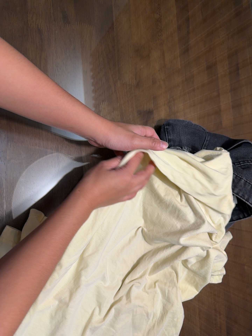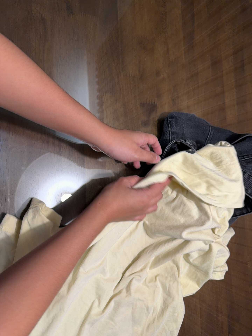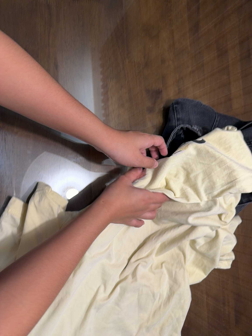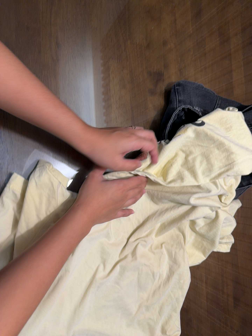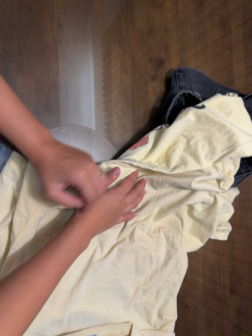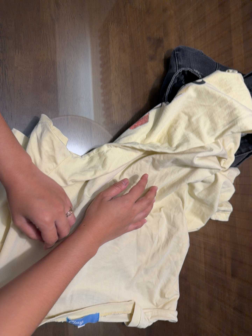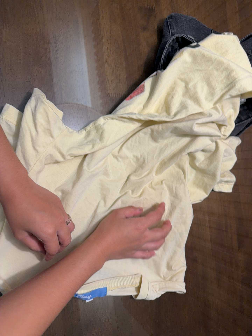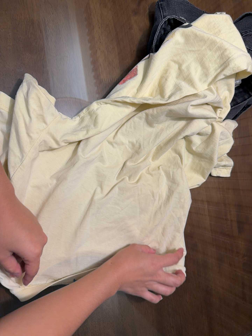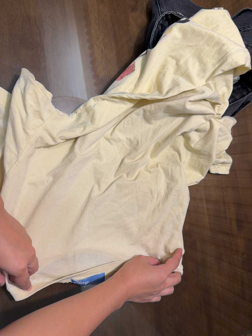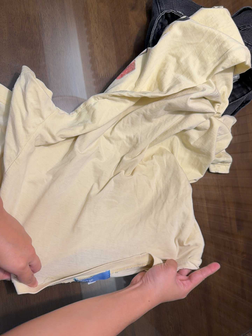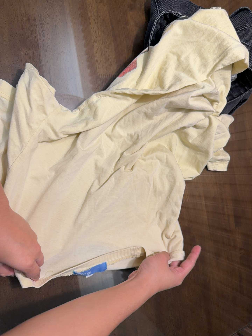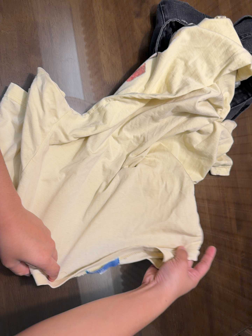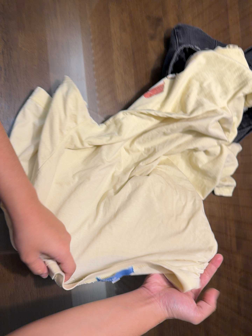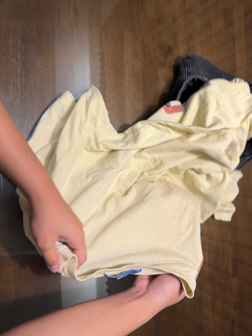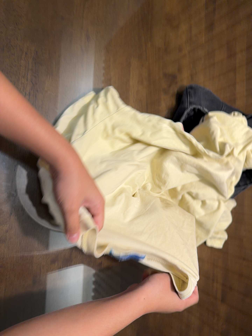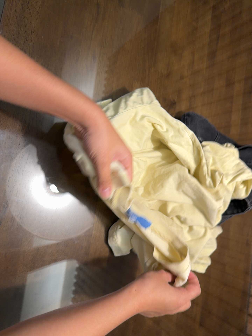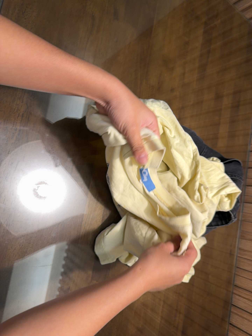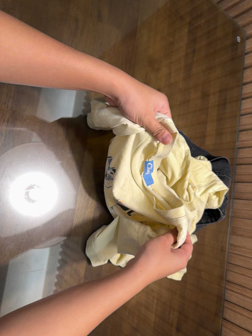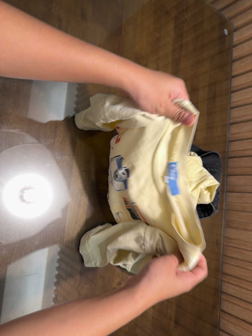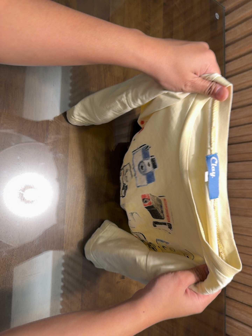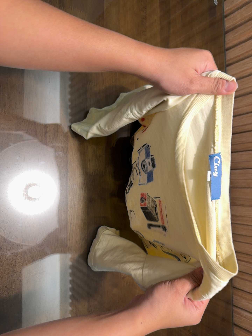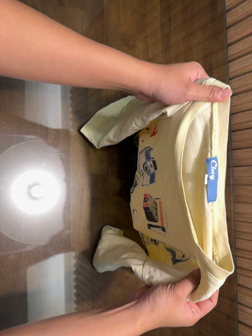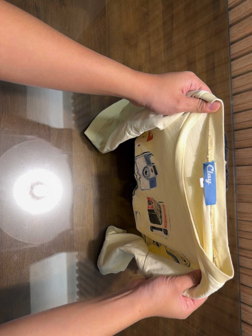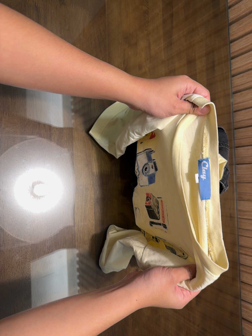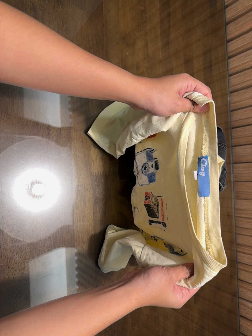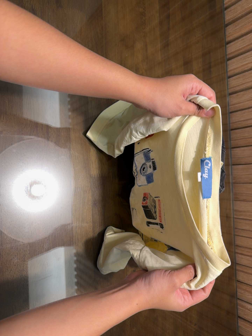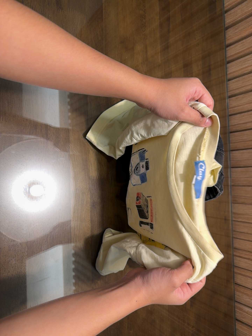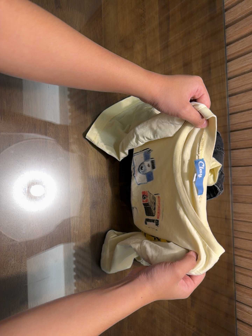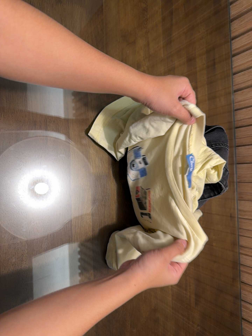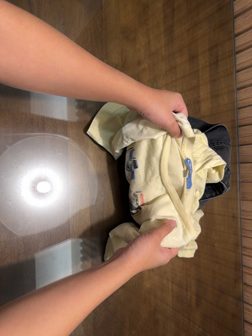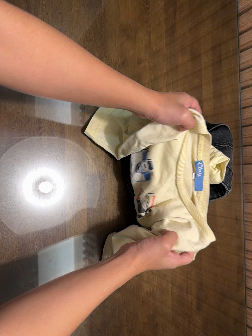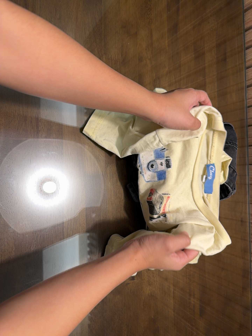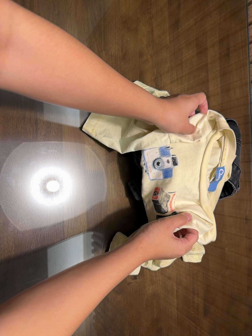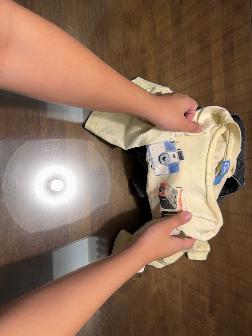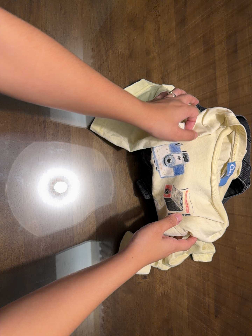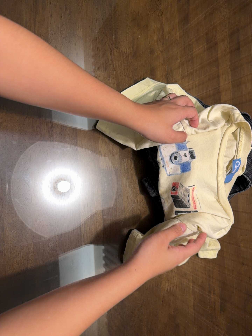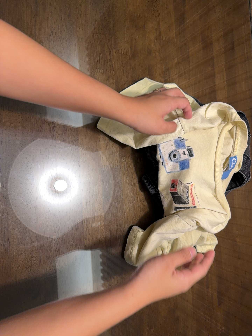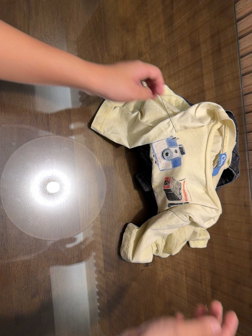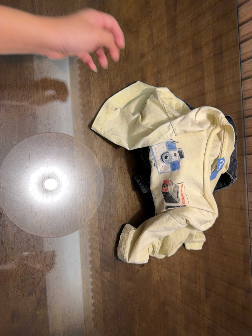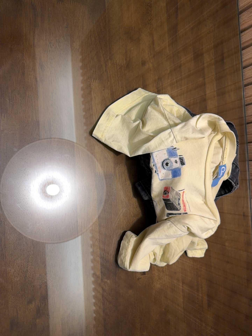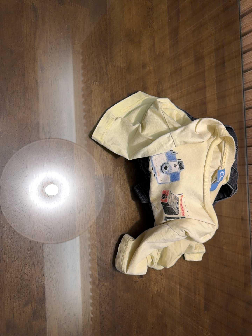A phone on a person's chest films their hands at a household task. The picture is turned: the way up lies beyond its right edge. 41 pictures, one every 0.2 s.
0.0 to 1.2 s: The camera travels toward the bottom of its view, about 18 cm, so close, fixed things drift upward.
1.2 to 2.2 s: The camera shifts only a little, or ends up much as it began.
2.2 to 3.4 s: The camera travels toward the top of its view and backward, about 12 cm, so close, fixed things drift downward. Its aim tips toward the top of its view by about 10 degrees, and the scene shifts downward. It rolls about its line of sight by about 15 degrees, and the scene rotates clockwise.
3.4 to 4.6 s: The camera rolls about its line of sight by about 10 degrees, and the scene rotates counterclockwise.
4.6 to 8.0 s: The camera shifts only a little, or ends up much as it began.
The film runs backward here.
